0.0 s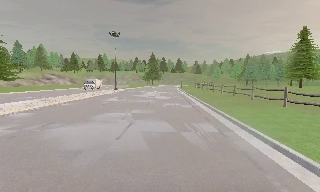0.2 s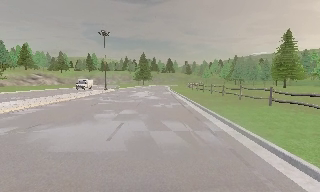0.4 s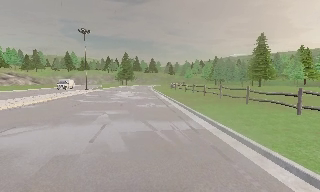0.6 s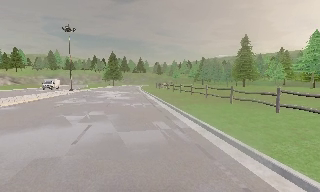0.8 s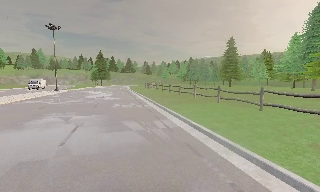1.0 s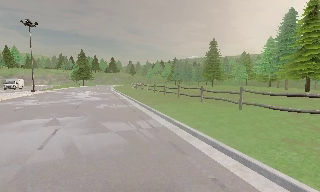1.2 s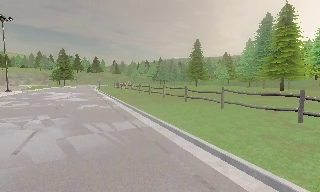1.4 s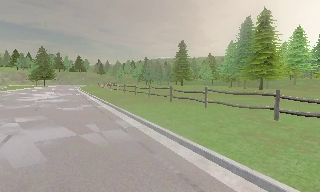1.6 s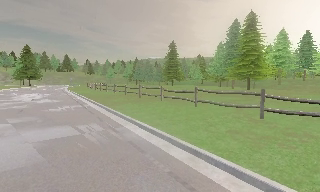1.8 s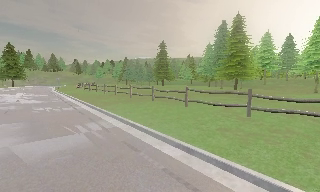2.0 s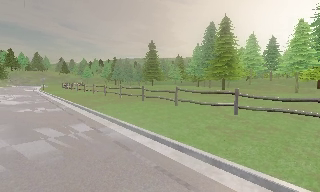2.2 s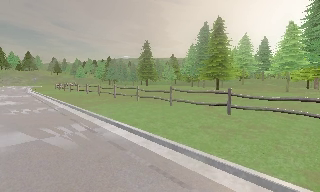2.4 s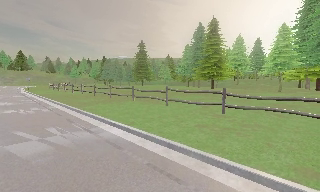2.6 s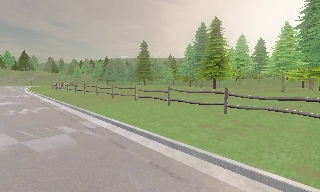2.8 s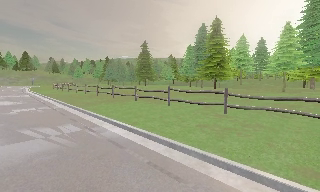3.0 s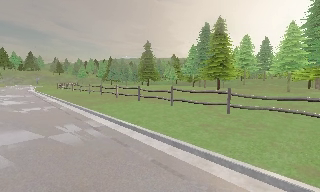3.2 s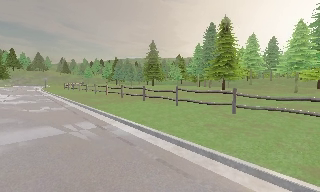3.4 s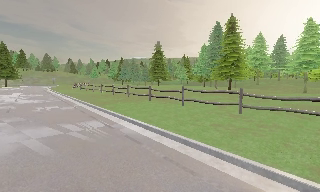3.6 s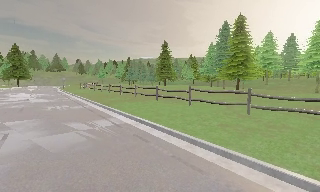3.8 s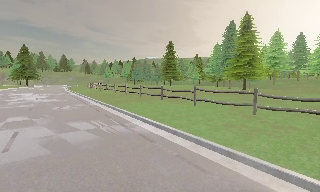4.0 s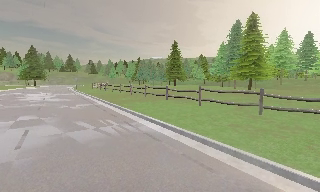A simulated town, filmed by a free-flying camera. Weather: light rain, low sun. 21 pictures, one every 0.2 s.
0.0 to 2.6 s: The scene slides to the left, as the camera pans about 45 degrees to its right. It travels backward, about 0.5 m.
2.6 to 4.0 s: The scene slides to the right, as the camera pans about 10 degrees to its left.
The film runs backward here.
